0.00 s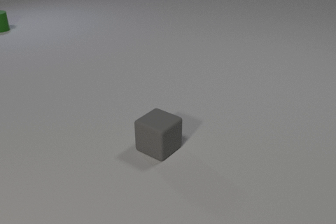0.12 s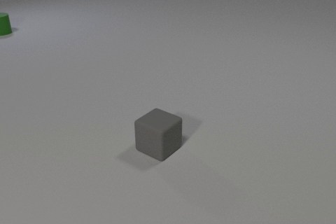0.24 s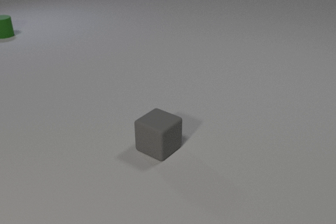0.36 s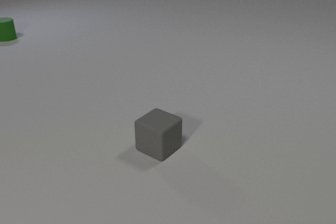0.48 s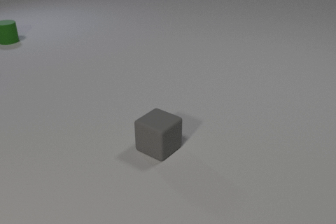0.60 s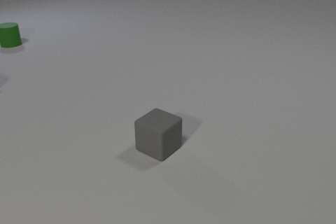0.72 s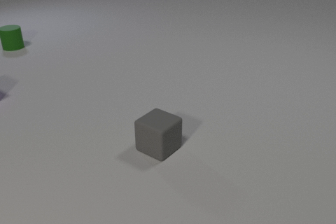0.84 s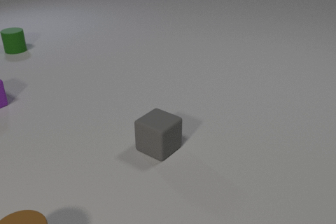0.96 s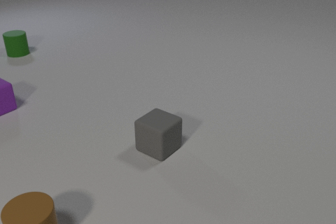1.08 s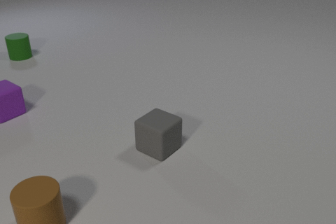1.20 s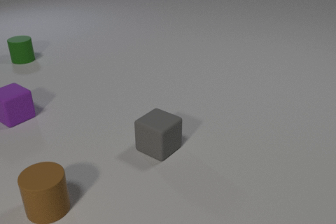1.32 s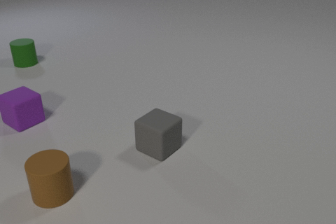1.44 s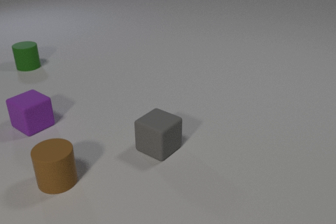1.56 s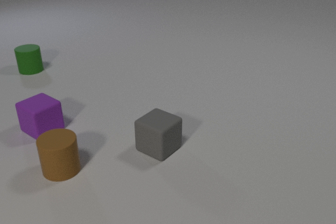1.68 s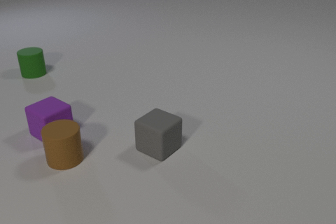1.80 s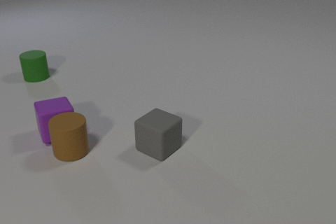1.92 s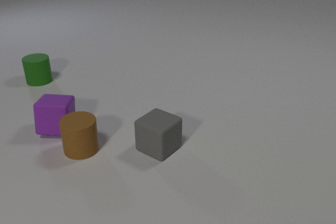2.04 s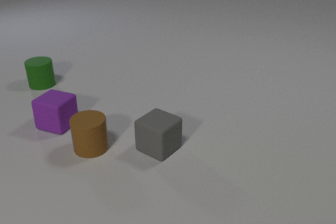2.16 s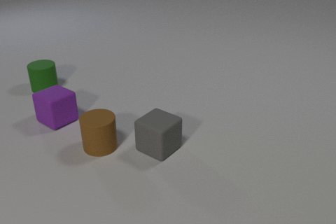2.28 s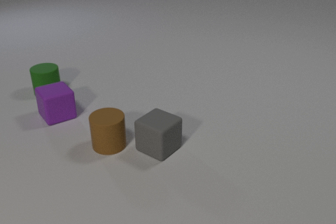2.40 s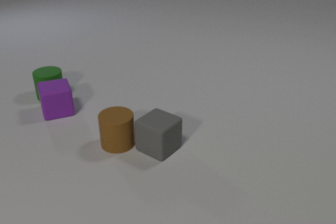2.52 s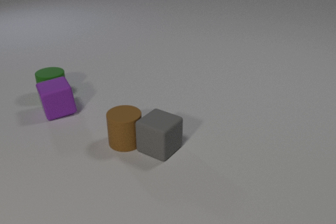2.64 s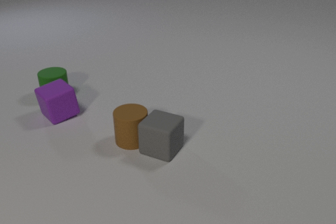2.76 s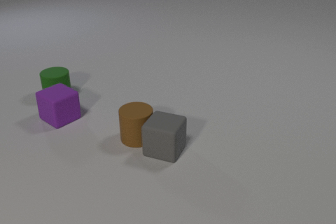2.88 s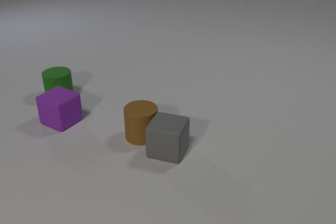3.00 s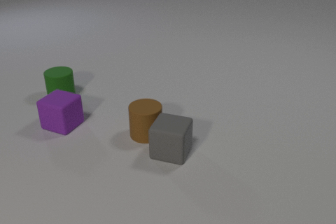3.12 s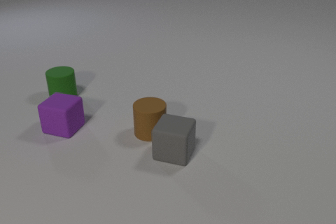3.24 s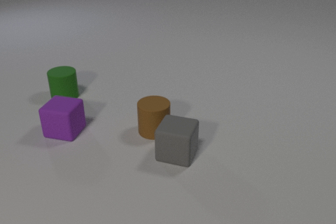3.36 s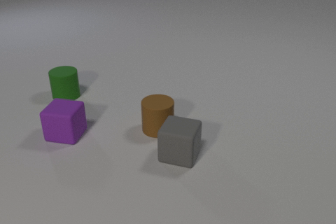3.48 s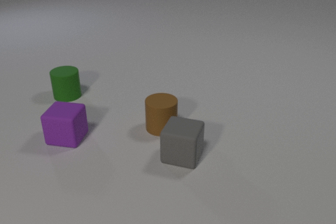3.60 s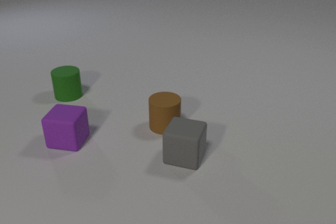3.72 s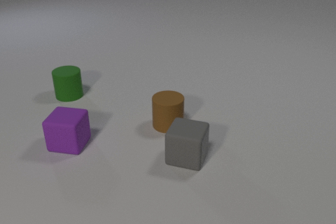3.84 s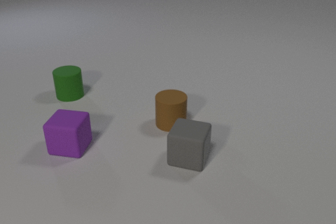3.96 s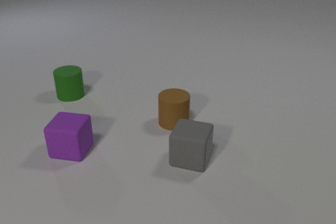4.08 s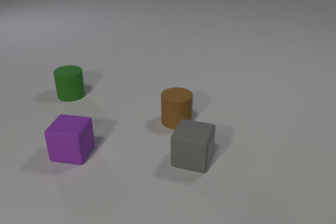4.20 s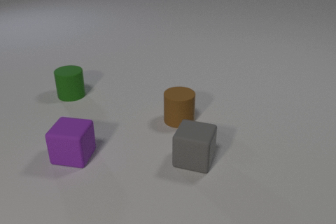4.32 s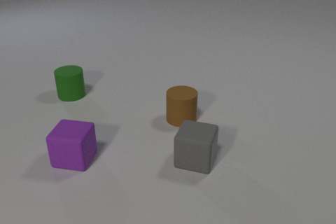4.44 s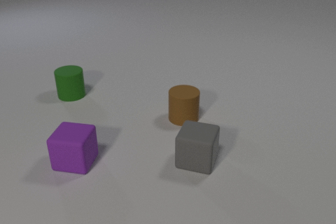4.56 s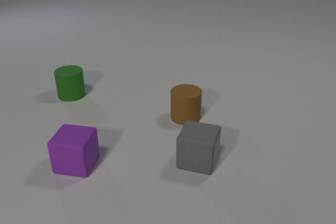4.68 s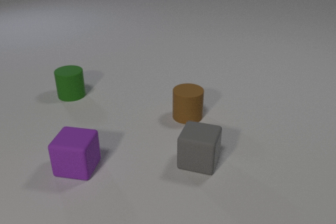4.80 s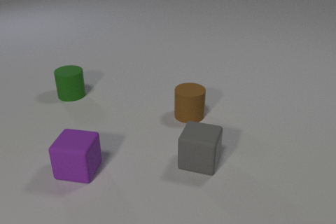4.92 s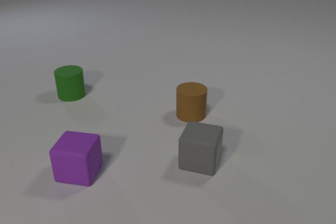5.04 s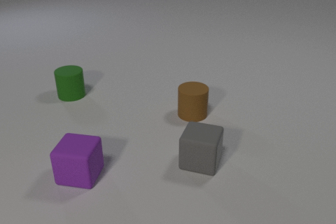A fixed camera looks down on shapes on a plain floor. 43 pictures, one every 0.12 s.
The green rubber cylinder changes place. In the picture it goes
toward the camera.
0.00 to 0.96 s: The purple rubber cube comes in at the left edge, slides toward the camera and to the right. The brown rubber cylinder comes in at the bottom edge, slides away from the camera. The green rubber cylinder slides toward the camera.
0.96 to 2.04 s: The purple rubber cube slides to the right and toward the camera, spins clockwise seen from above by about 75 degrees, its near face sliding to the left. The brown rubber cylinder slides away from the camera and to the right. The green rubber cylinder slides toward the camera. The purple rubber cube and the brown rubber cylinder collide.
2.04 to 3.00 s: The purple rubber cube moves, and ends about where it began. The brown rubber cylinder slides to the right. The green rubber cylinder slides toward the camera and to the right. The gray rubber cube slides to the right and toward the camera. The purple rubber cube and the green rubber cylinder collide. The brown rubber cylinder and the gray rubber cube collide.
3.00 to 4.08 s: The purple rubber cube slides toward the camera. The brown rubber cylinder slides to the right and away from the camera. The green rubber cylinder slides to the right. The gray rubber cube slides to the right and toward the camera.
4.08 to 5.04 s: The purple rubber cube slides toward the camera. The brown rubber cylinder slides to the right and away from the camera. The gray rubber cube slides to the right.
What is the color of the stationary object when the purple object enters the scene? gray.
What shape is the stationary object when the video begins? cube.
Are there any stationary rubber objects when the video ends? yes.
